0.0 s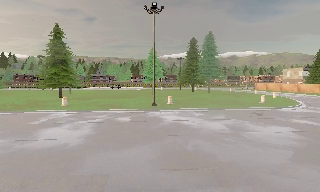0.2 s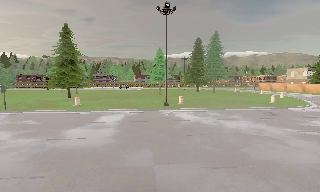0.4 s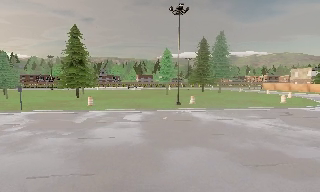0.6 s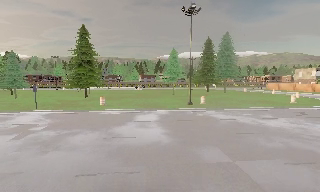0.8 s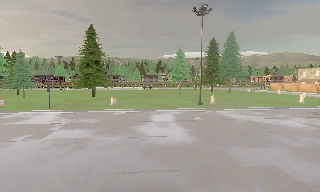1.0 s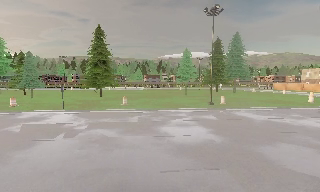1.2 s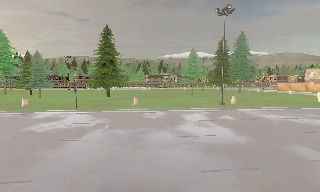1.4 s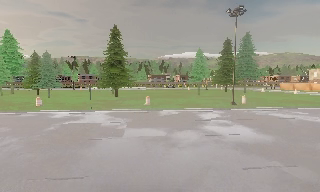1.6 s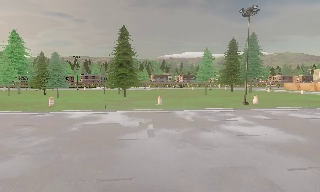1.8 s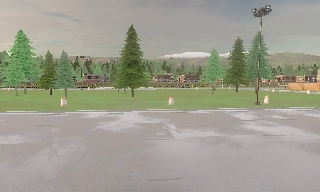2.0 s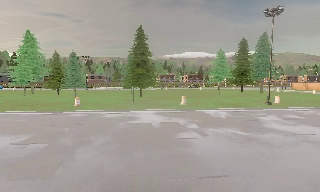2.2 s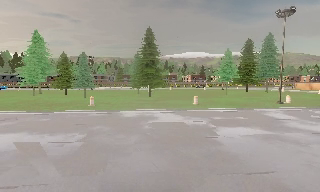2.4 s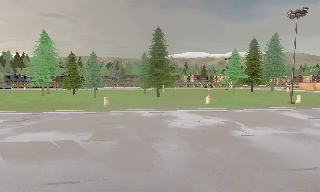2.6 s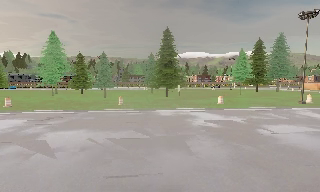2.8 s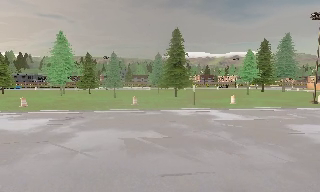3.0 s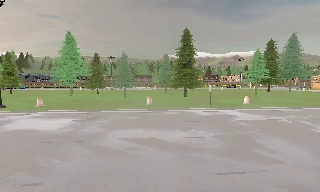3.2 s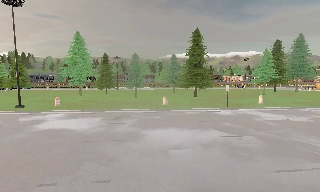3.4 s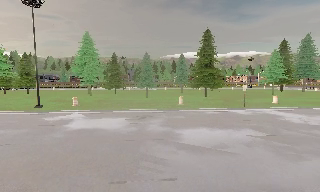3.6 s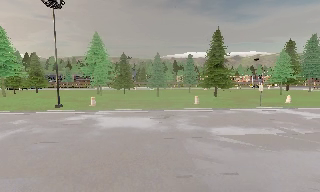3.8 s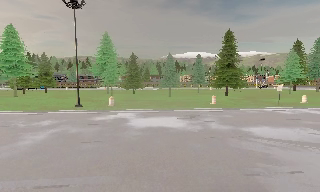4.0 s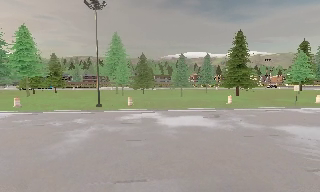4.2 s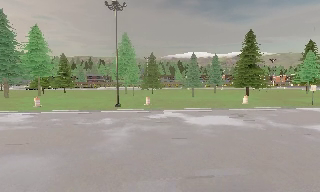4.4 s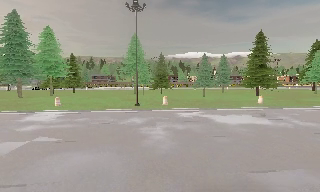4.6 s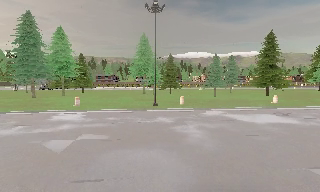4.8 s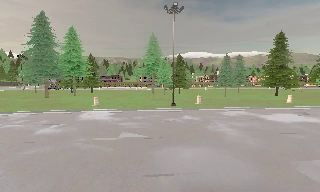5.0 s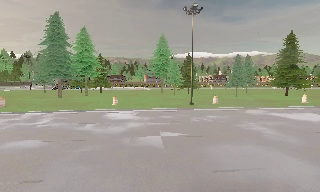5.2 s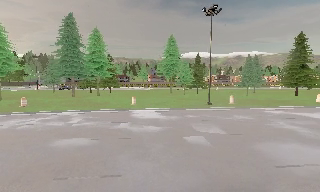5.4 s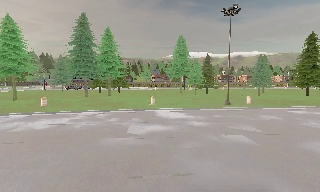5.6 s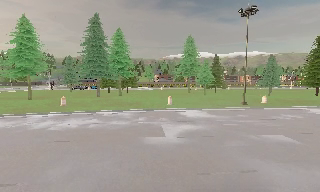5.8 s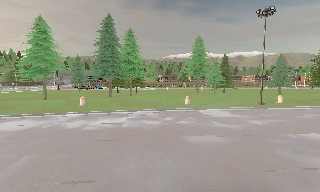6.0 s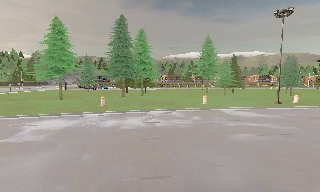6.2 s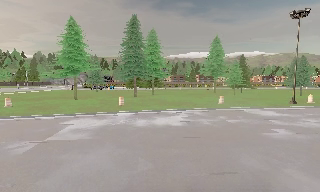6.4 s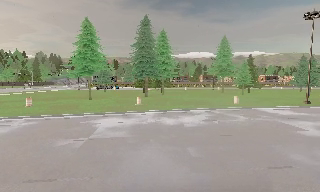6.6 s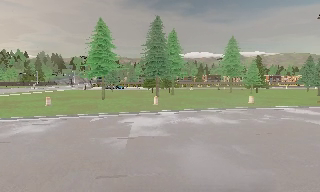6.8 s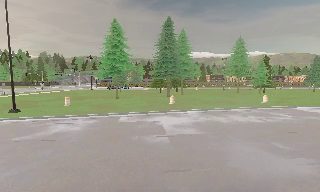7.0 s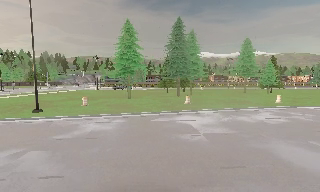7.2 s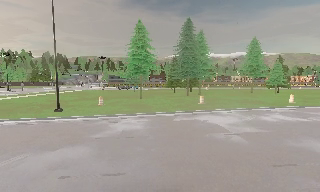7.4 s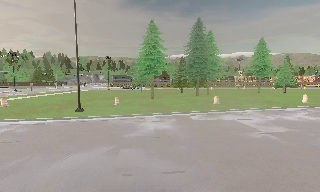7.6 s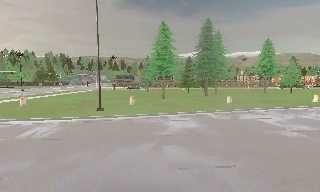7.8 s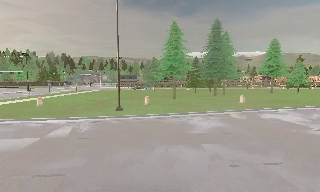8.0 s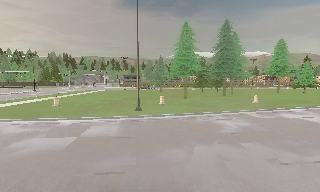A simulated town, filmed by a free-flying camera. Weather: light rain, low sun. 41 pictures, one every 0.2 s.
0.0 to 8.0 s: The camera travels to its left, about 75 m, so close, fixed things drift to the right.
The film runs backward here.
